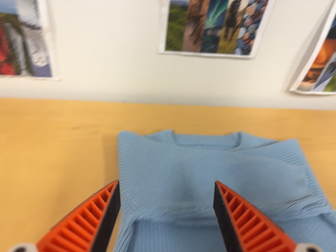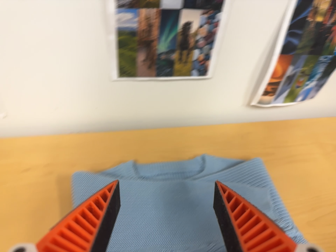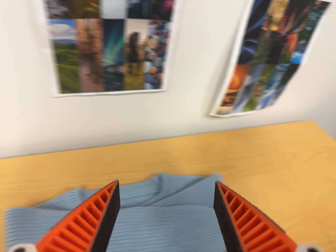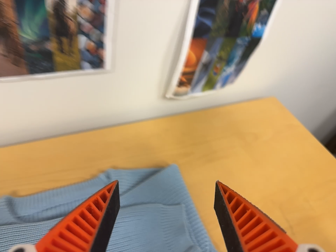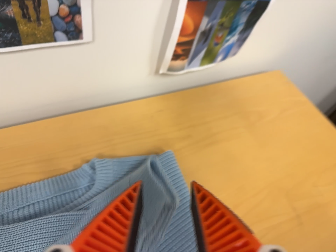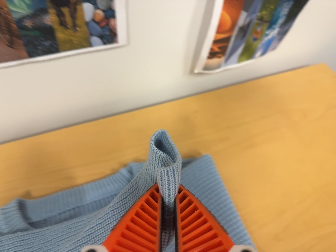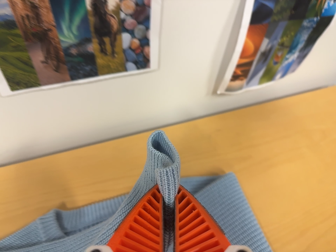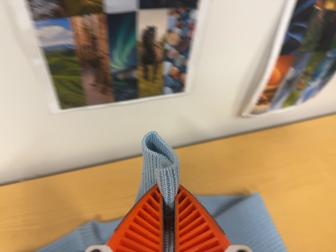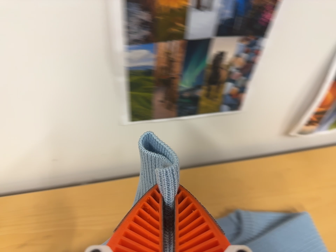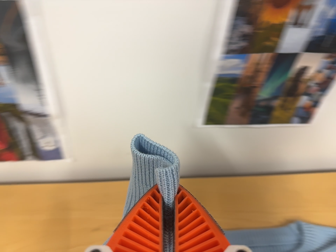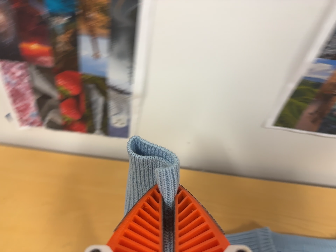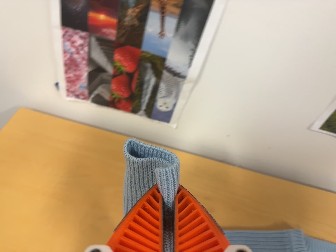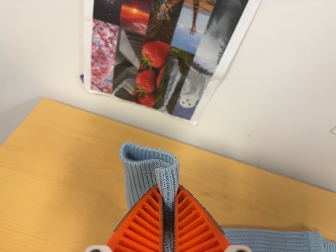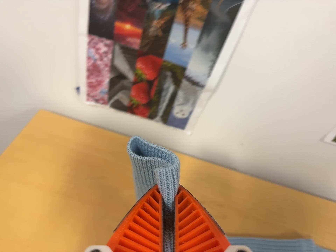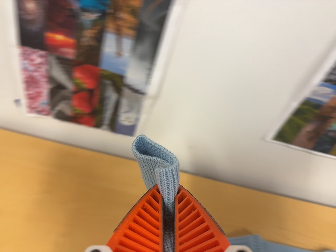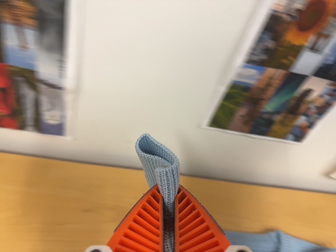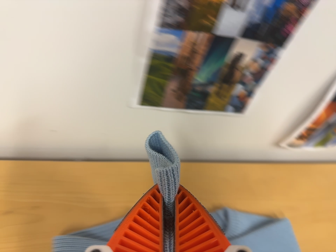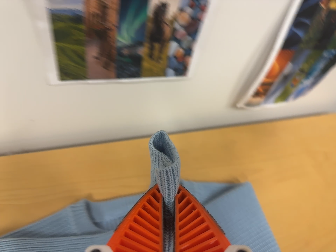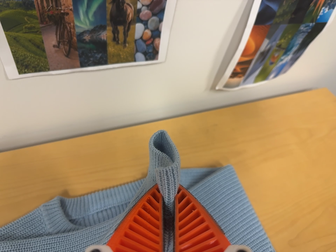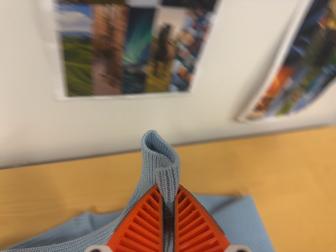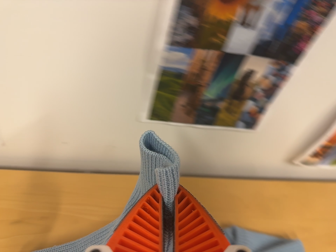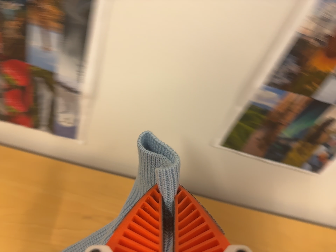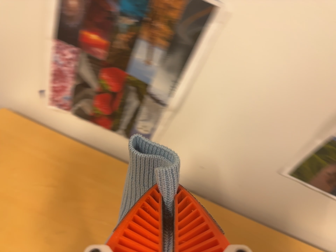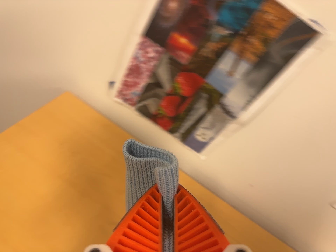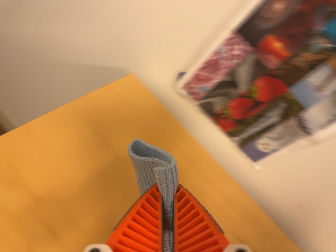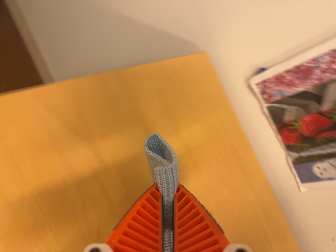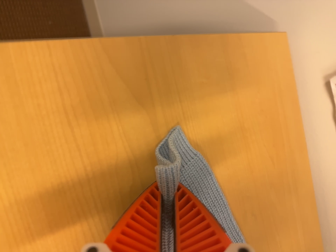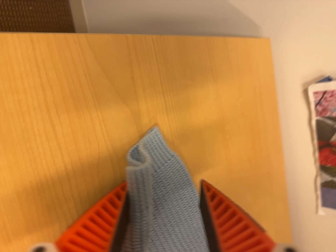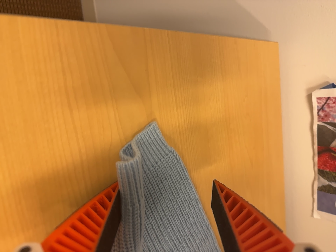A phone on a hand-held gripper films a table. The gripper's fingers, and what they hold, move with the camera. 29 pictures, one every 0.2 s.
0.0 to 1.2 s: The camera travels forward, toward the top of its view and to its right, about 22 cm, so what stands in front looms larger. Its aim tips toward the bottom of its view by about 10 degrees. It rolls about its line of sight by about 10 degrees, and the scene rotates counterclockwise.
1.2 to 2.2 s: The scene slides to the right, as the camera pans about 15 degrees to its left. It travels to its left, about 34 cm, so close, fixed things drift to the right. It rolls about its line of sight by about 30 degrees, and the scene rotates clockwise.
2.2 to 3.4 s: The camera swings to its right by about 20 degrees, and the scene slides to the left. It travels to its right, about 28 cm, so close, fixed things drift to the left. Its aim tips toward the bottom of its view by about 10 degrees, and the scene shifts upward. It rolls about its line of sight by about 20 degrees, and the scene rotates counterclockwise.
3.4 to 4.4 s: The camera pans to its left by about 20 degrees. It travels to its left, about 26 cm, so close, fixed things drift to the right. Its aim tips toward the top of its view by about 15 degrees, and the scene shifts downward. It rolls about its line of sight by about 30 degrees, and the scene rotates clockwise.
4.4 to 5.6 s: The camera travels to its left, about 34 cm, so close, fixed things drift to the right. Its aim tips toward the bottom of its view by about 15 degrees, and the scene shifts upward. It rolls about its line of sight by about 60 degrees, and the scene rotates clockwise.
The film runs backward here.
